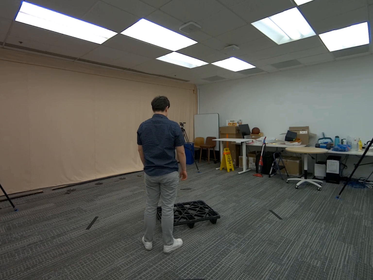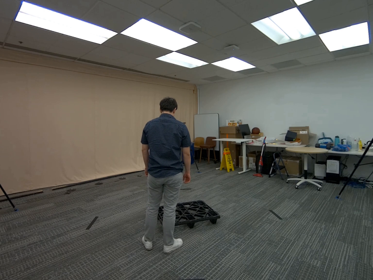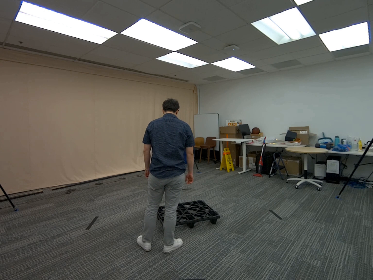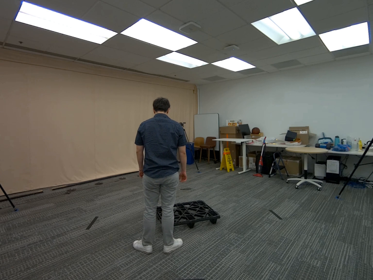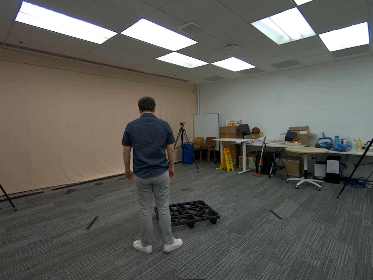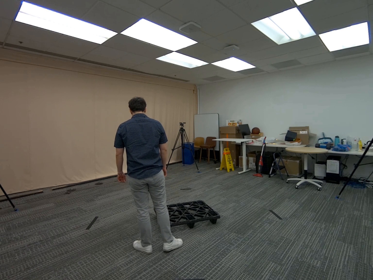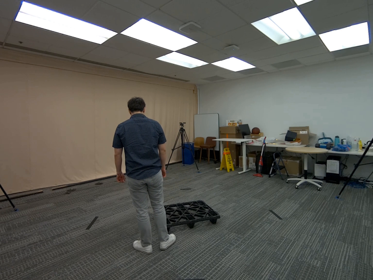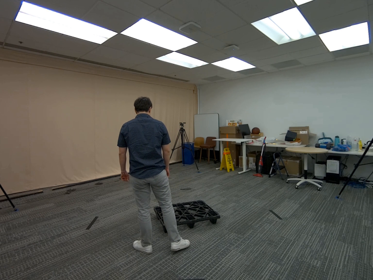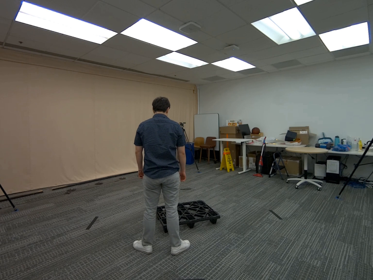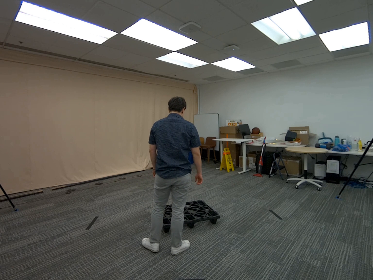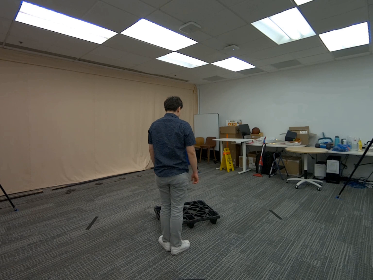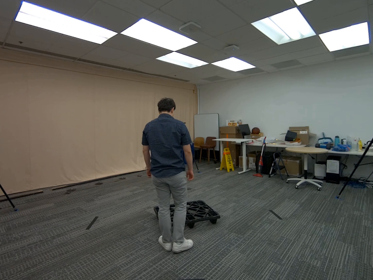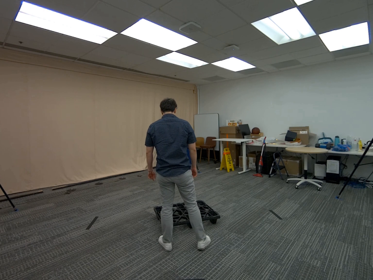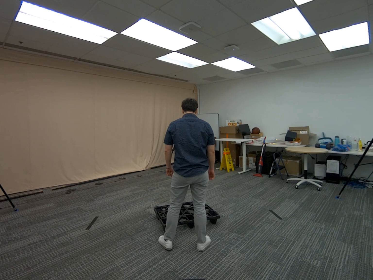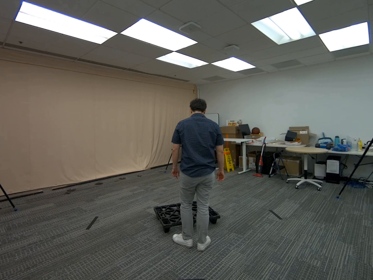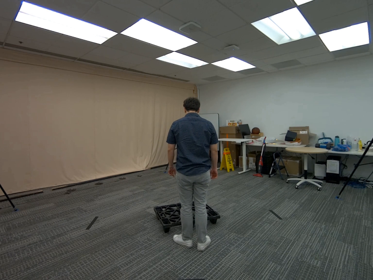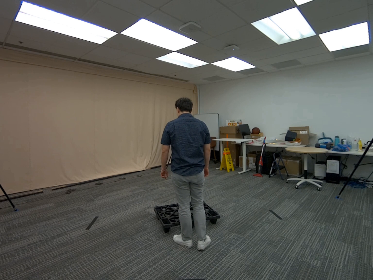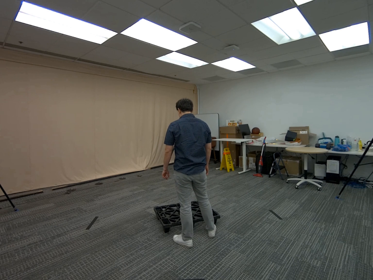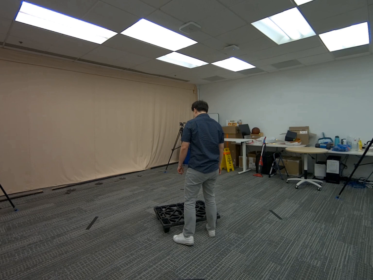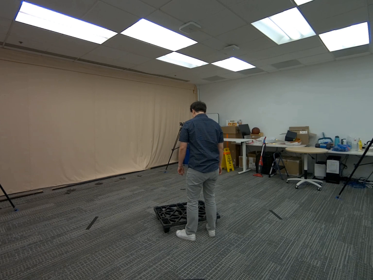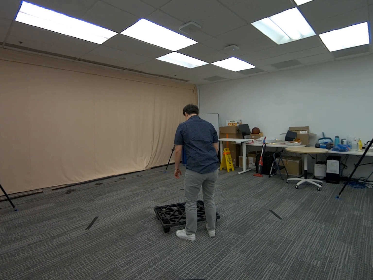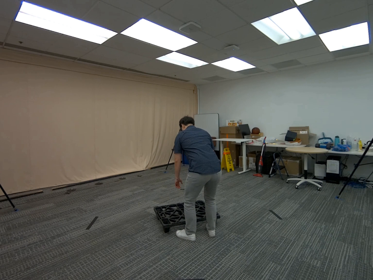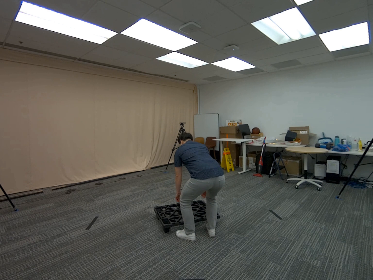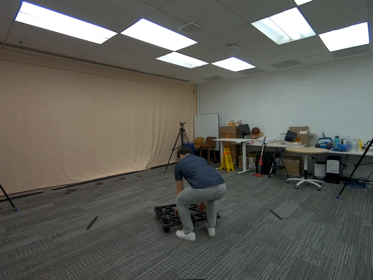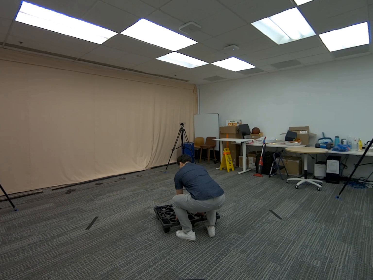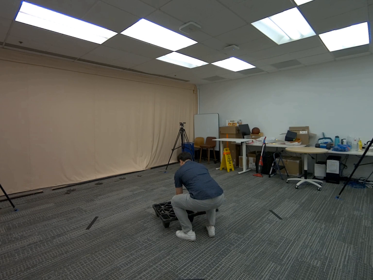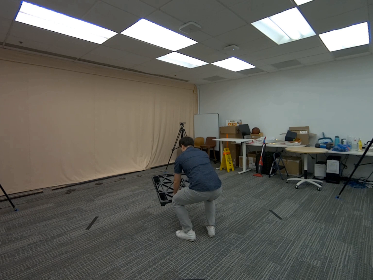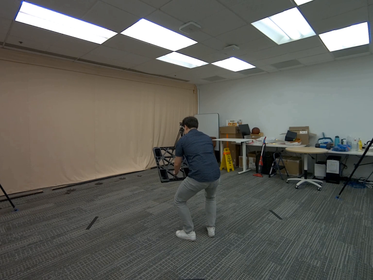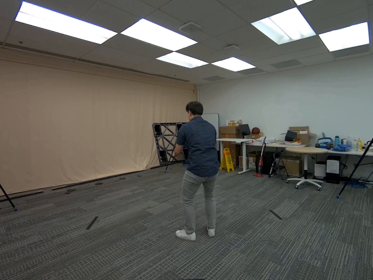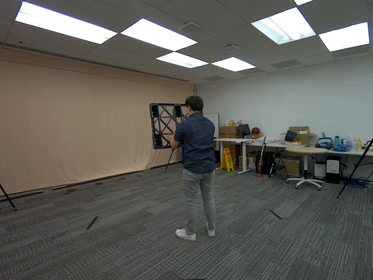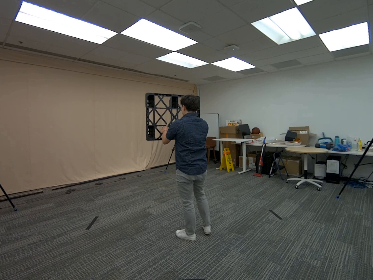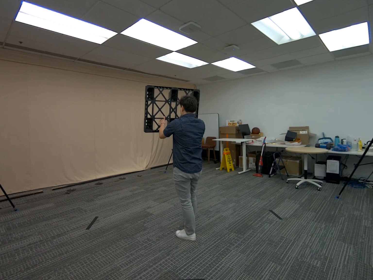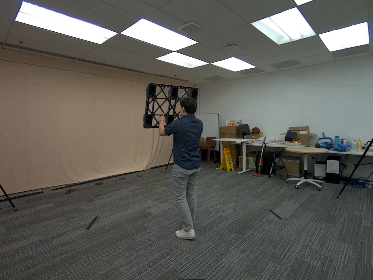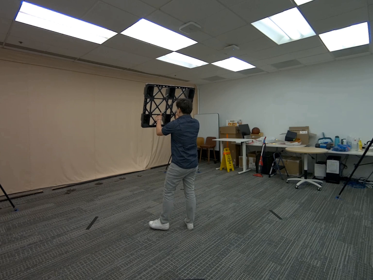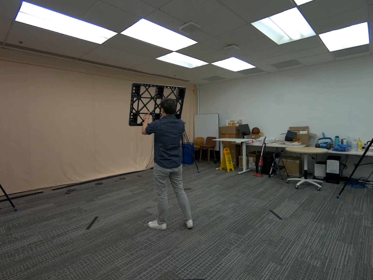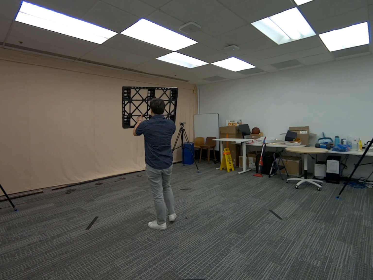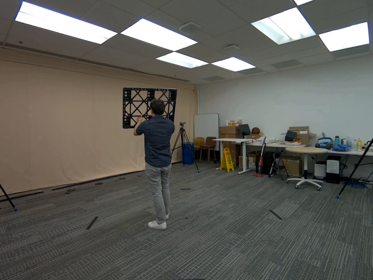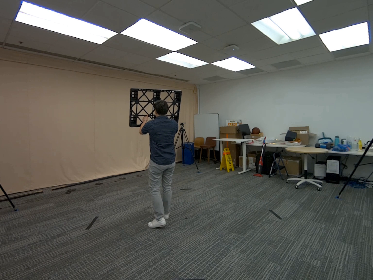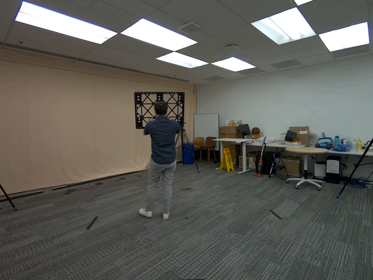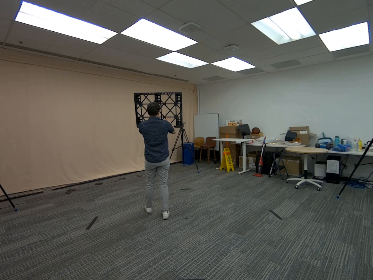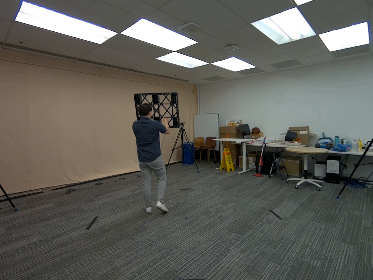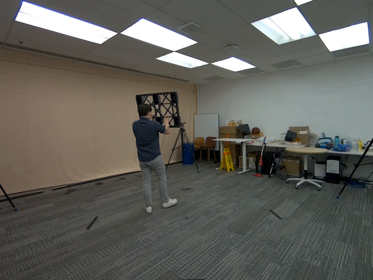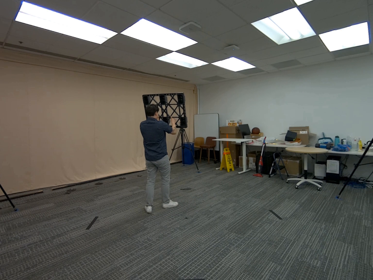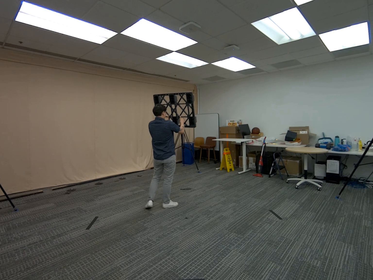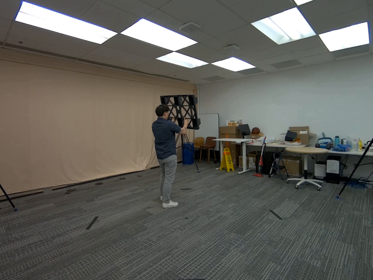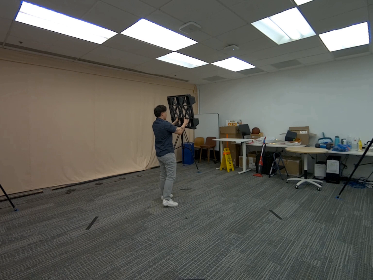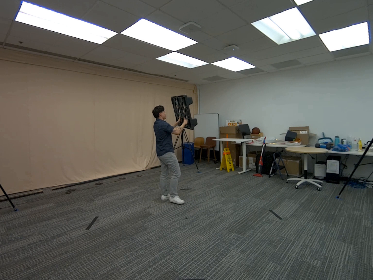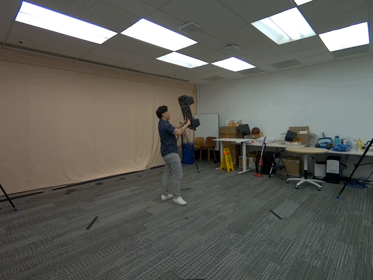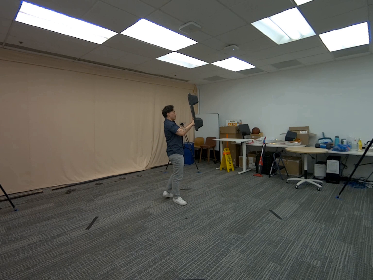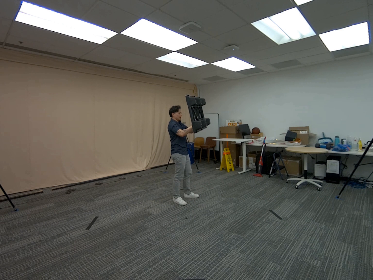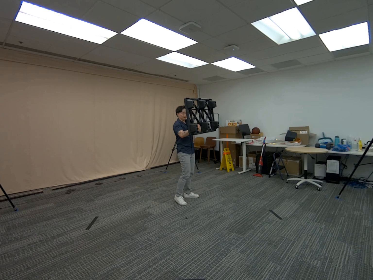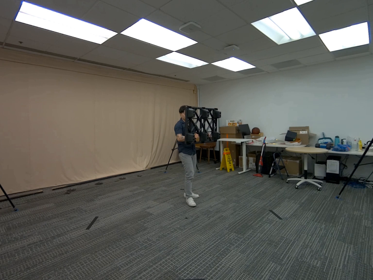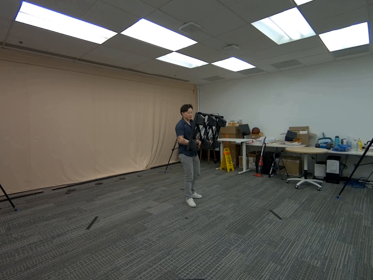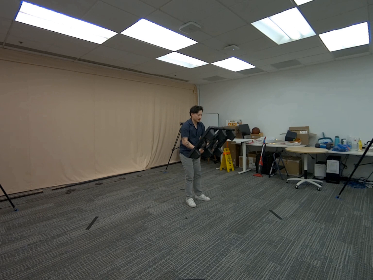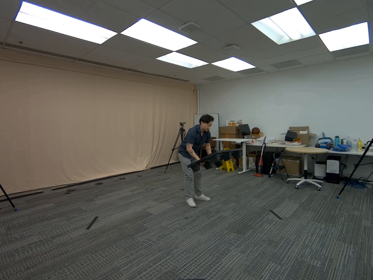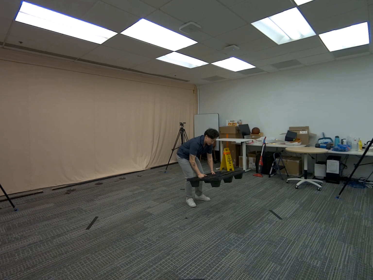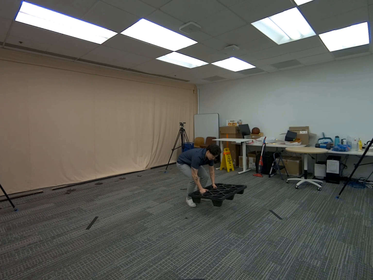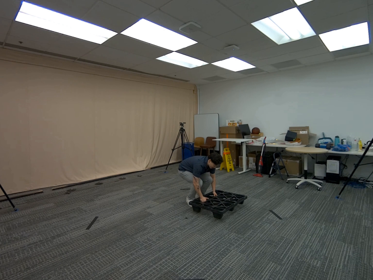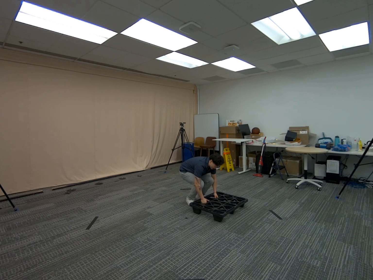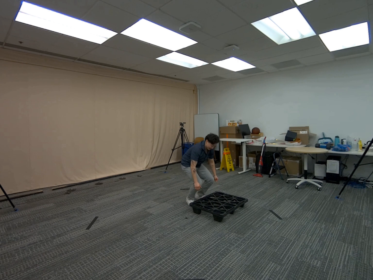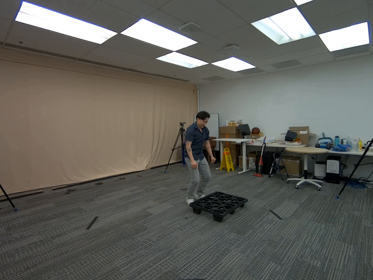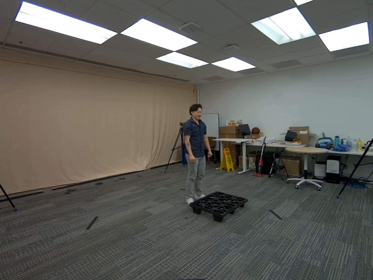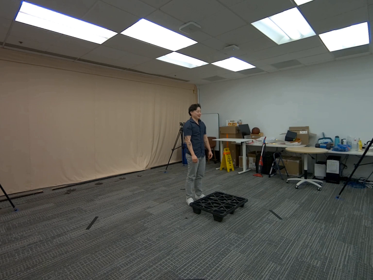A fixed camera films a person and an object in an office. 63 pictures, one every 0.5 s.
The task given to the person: Walk over to the platform on the ground and lift the platform using both hands and place in a different spot on the ground.
